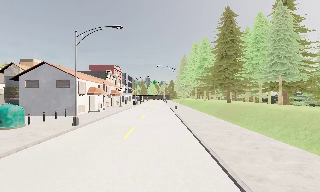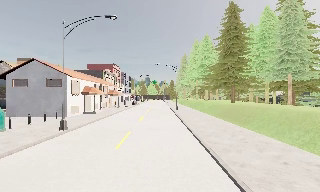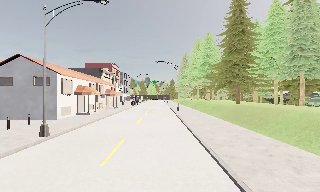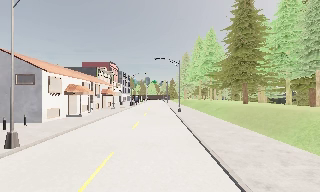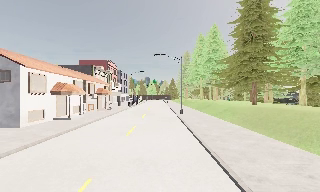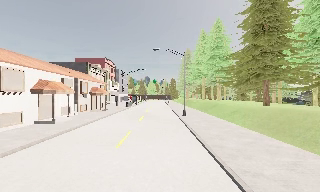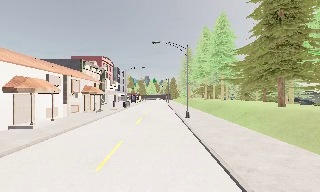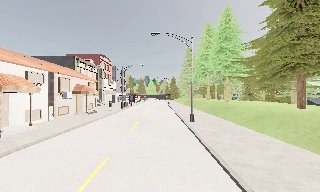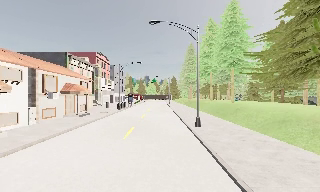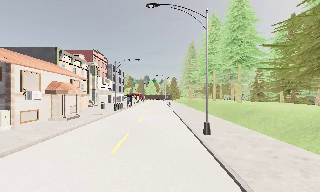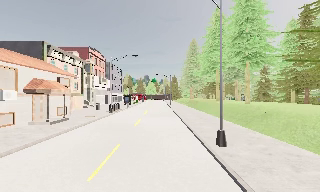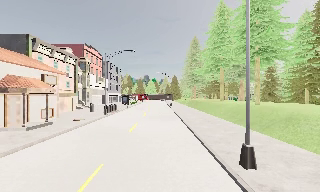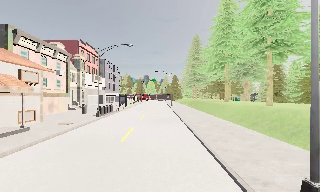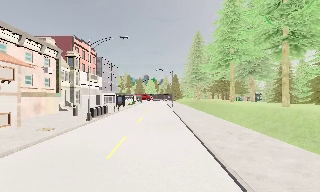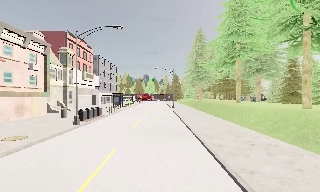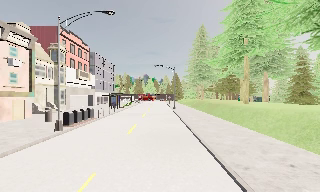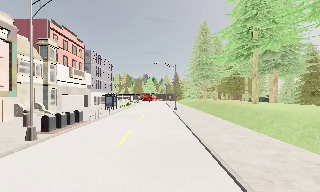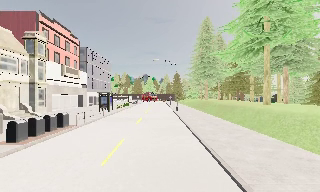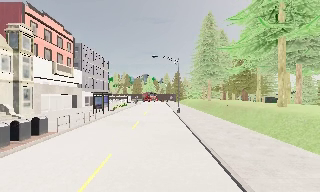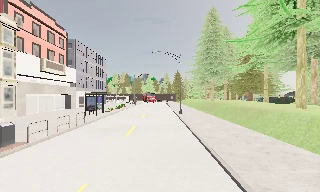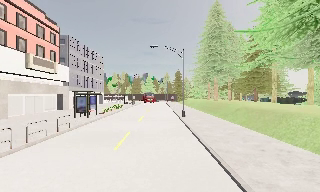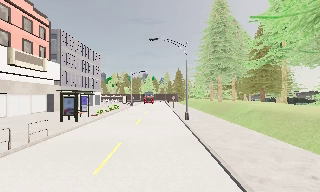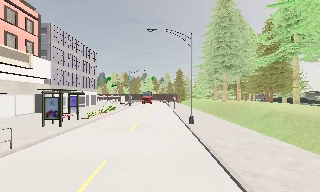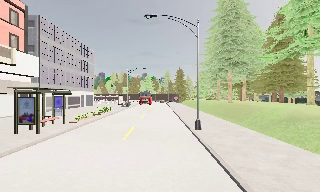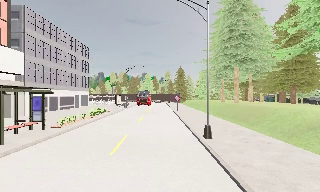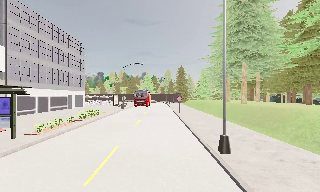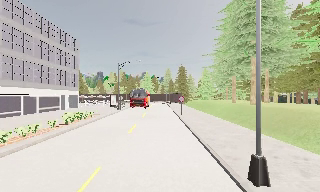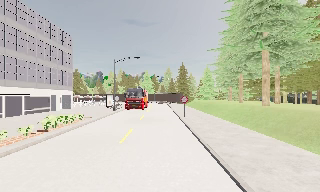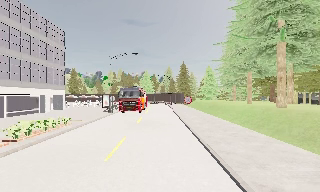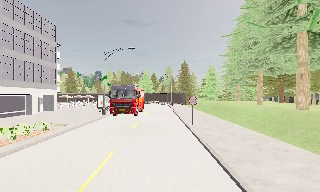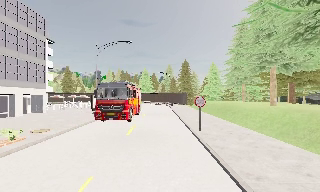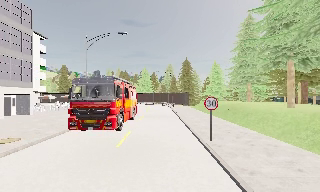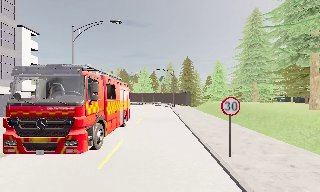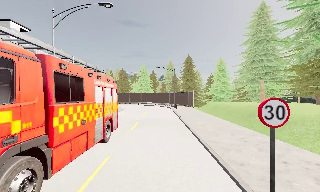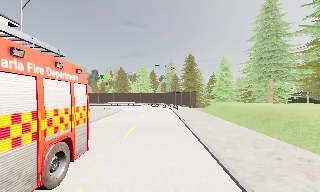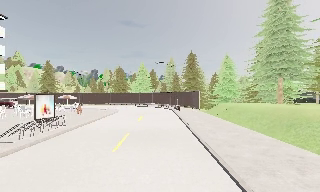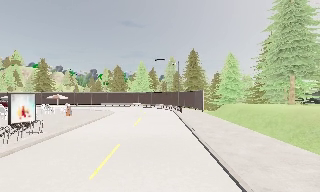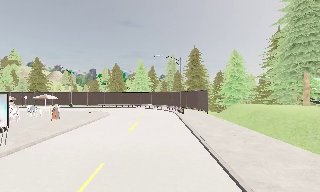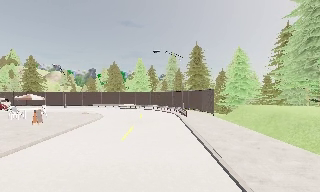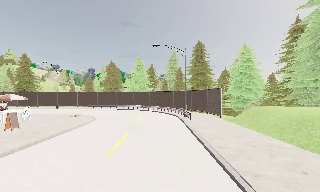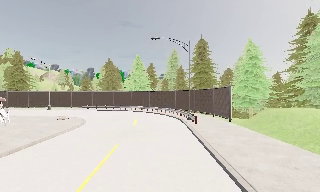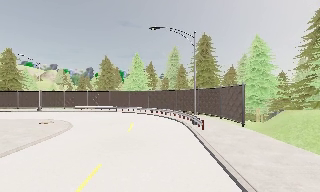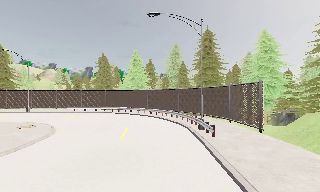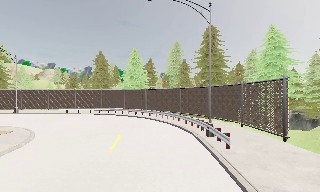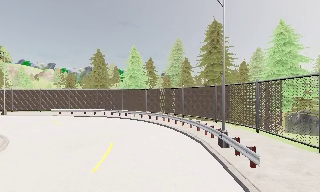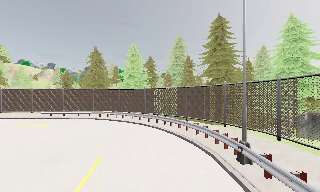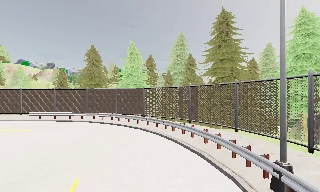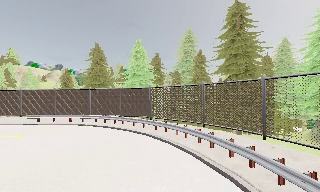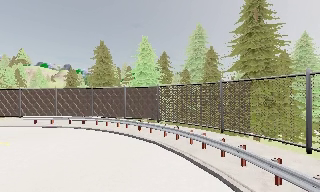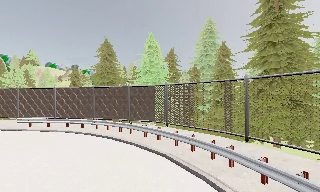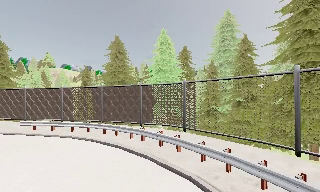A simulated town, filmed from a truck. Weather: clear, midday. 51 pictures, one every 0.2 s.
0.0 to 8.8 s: The camera travels forward, about 95 m, so what stands in front looms larger.
8.8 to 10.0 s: The scene slides to the right, as the camera pans about 10 degrees to its left. It travels forward, about 10 m, so what stands in front looms larger.
The film runs forward here.
